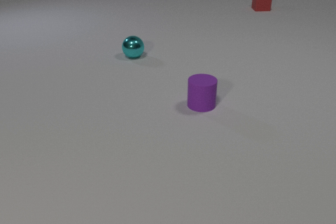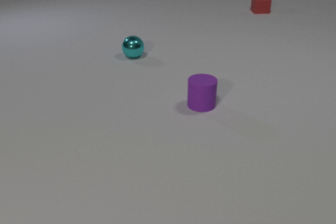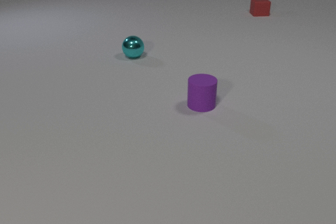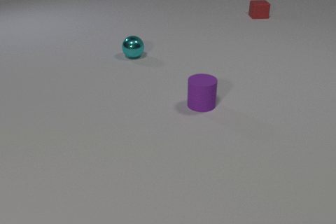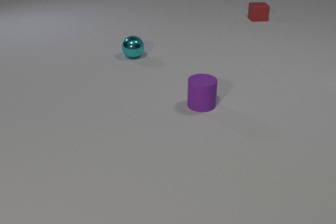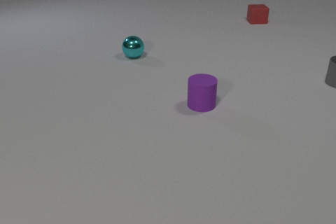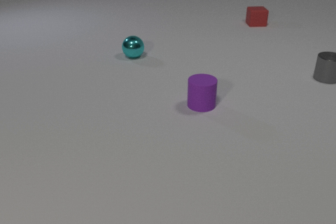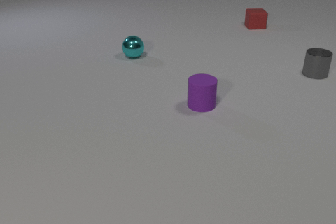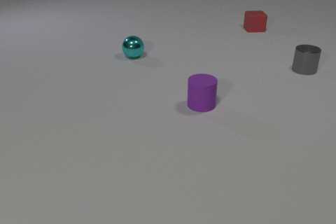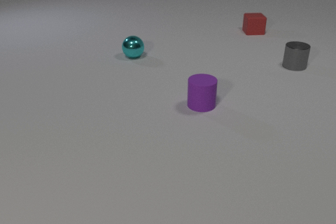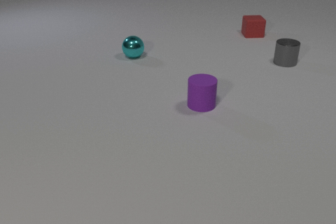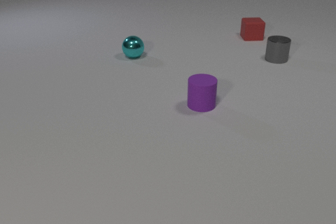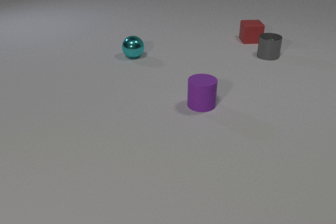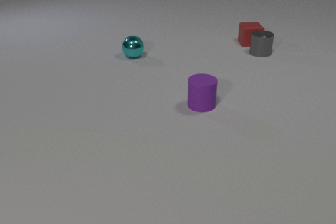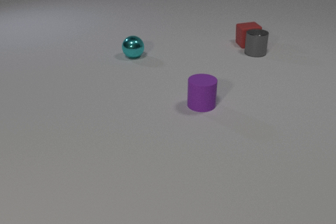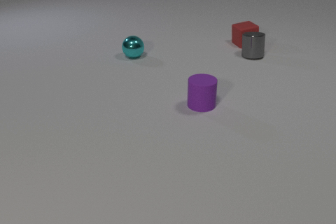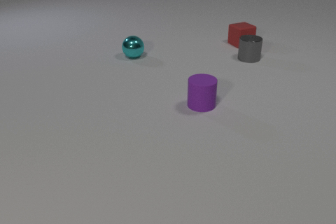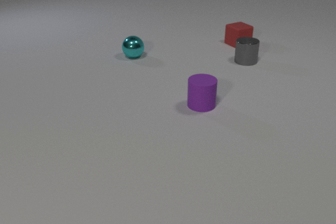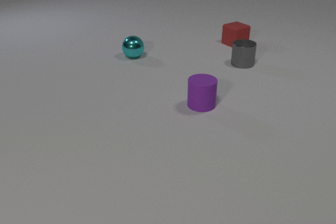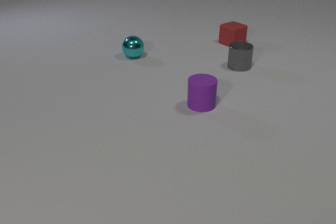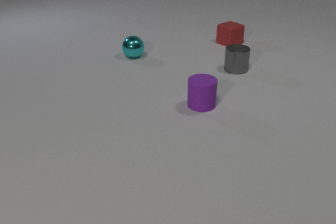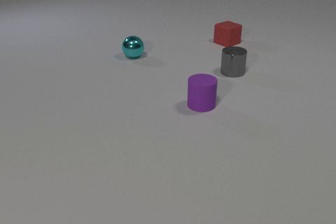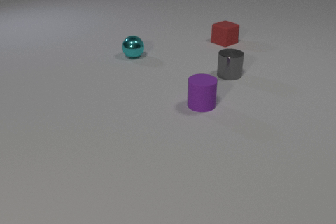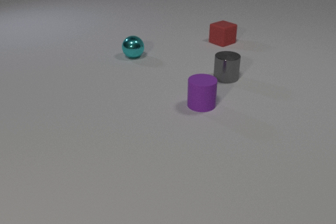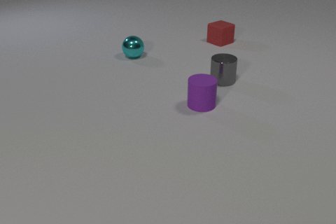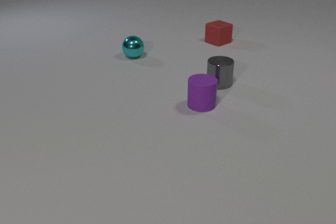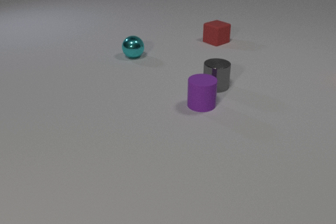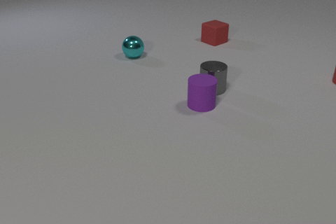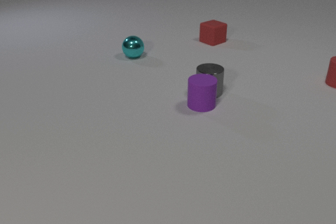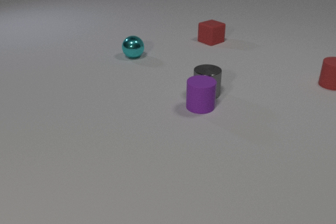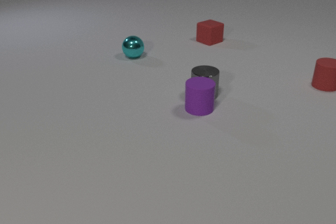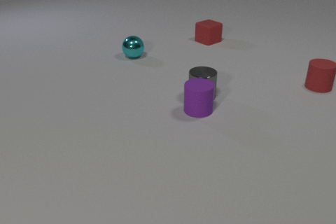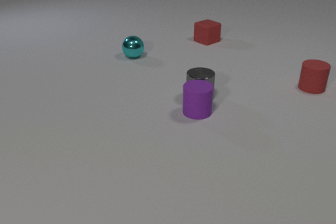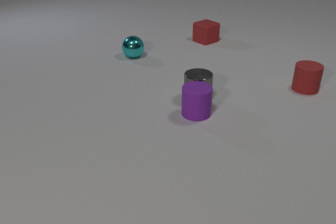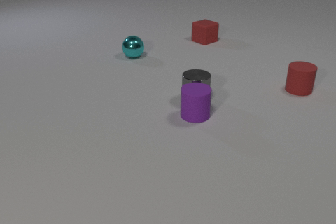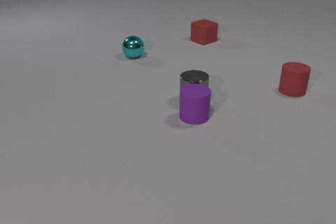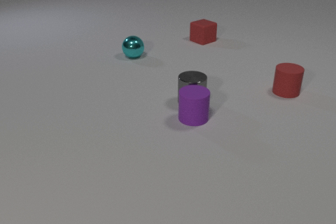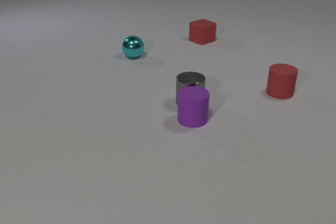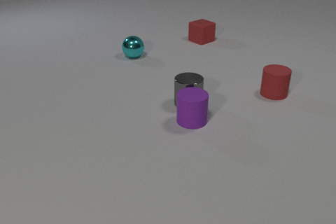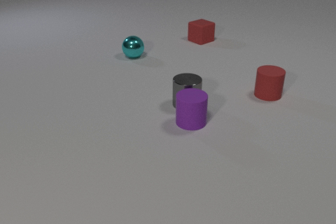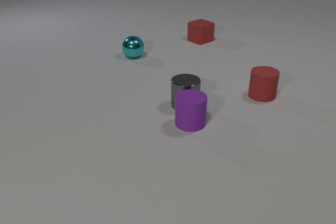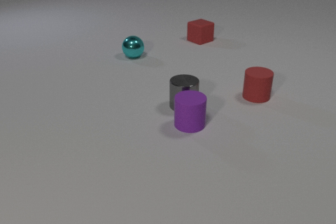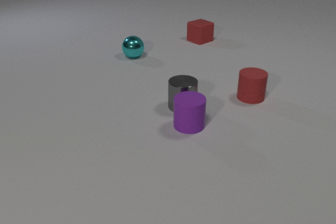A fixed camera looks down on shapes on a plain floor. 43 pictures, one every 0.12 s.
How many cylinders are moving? 3.
What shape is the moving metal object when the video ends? cylinder.
How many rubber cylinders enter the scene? 1.
0.00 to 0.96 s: The gray metal cylinder comes in at the right edge, slides to the left and away from the camera. The red rubber cube slides toward the camera.
0.96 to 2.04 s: The gray metal cylinder slides to the left. The red rubber cube slides toward the camera, spins so that its near face slides to the right, counterclockwise seen from above. The gray metal cylinder and the red rubber cube collide.
2.04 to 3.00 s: The gray metal cylinder slides toward the camera and to the left. The red rubber cube slides to the left.
3.00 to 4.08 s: The gray metal cylinder slides toward the camera and to the left. The red rubber cube slides to the left. The purple rubber cylinder slides toward the camera. The red rubber cylinder comes in at the right edge, slides to the left and toward the camera. The gray metal cylinder and the purple rubber cylinder collide.
4.08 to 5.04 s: The gray metal cylinder slides toward the camera and to the left. The red rubber cube slides to the left. The purple rubber cylinder slides toward the camera. The red rubber cylinder slides to the left and toward the camera.
